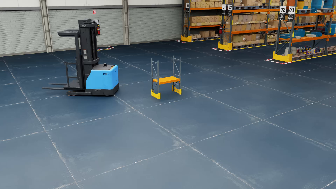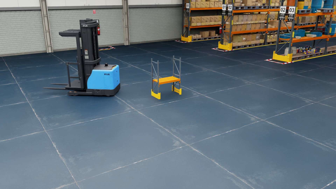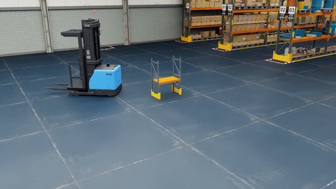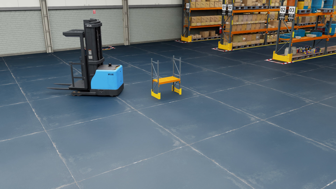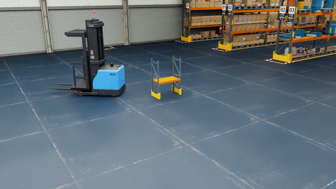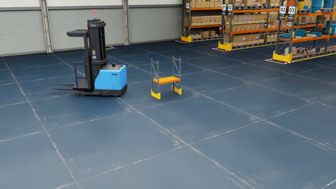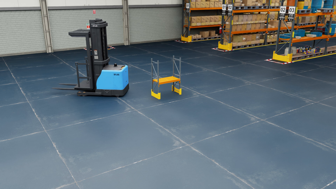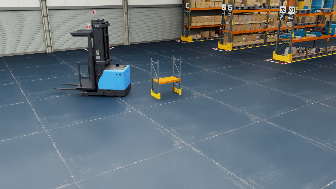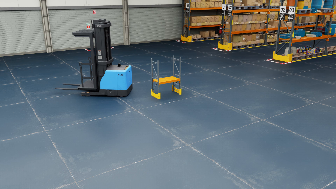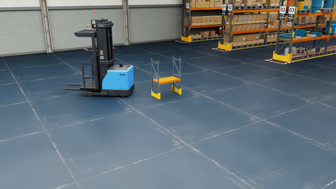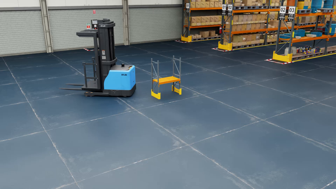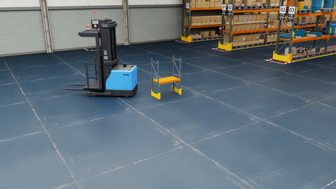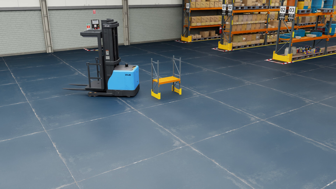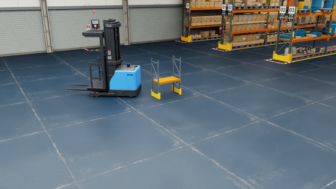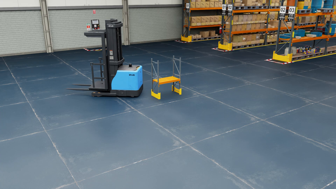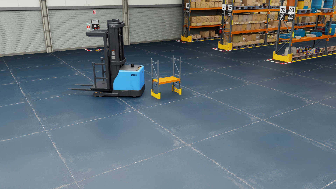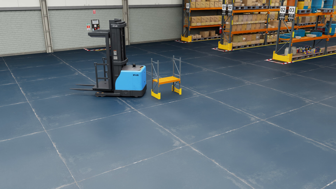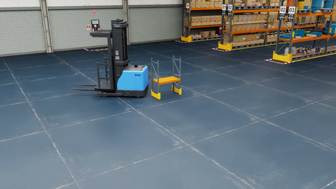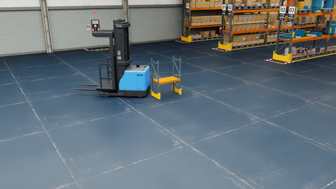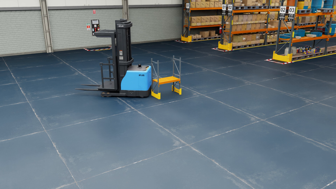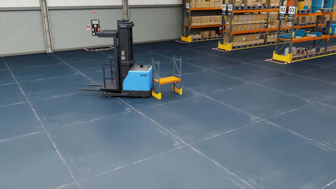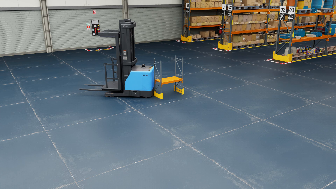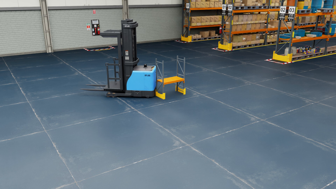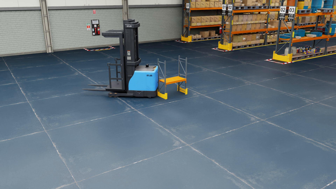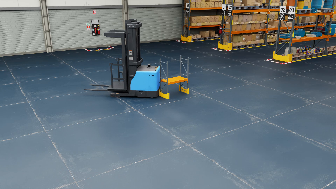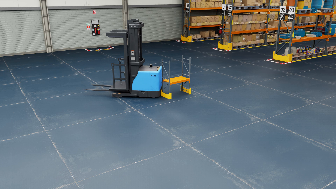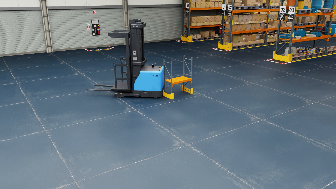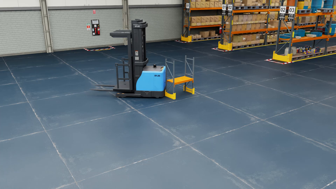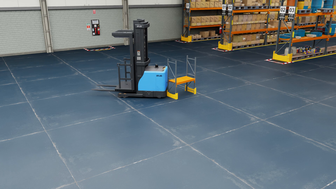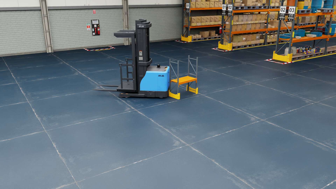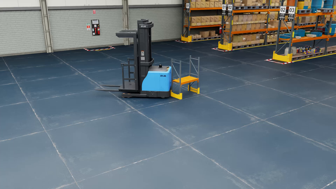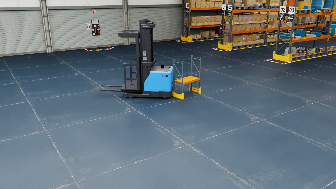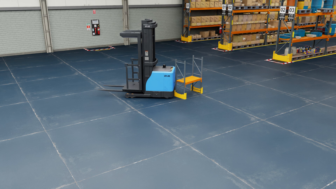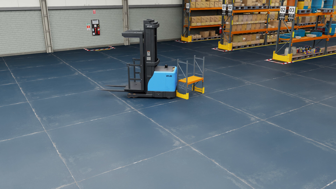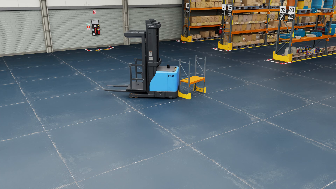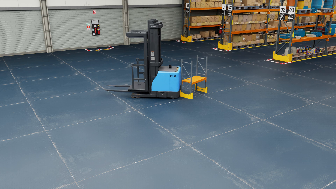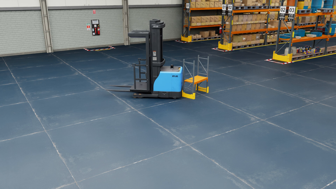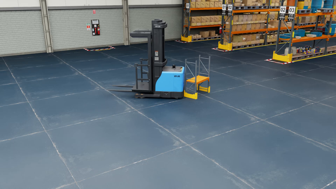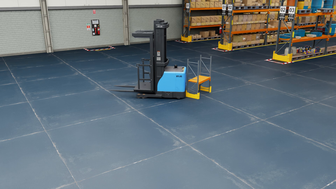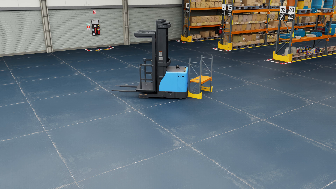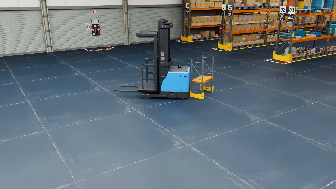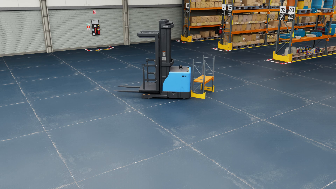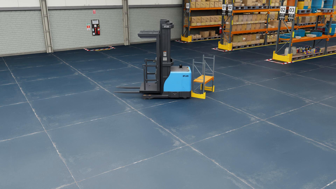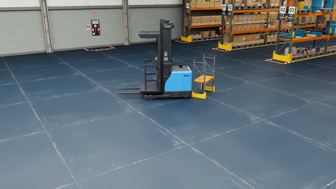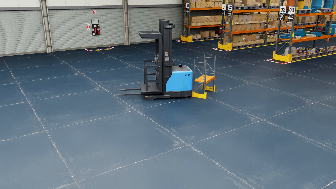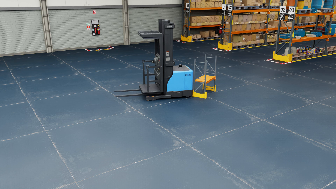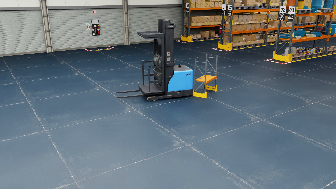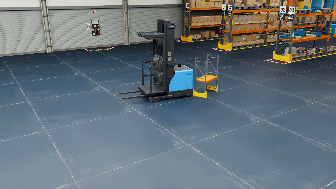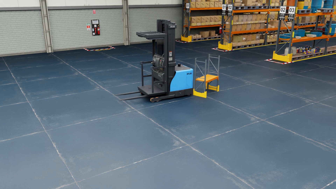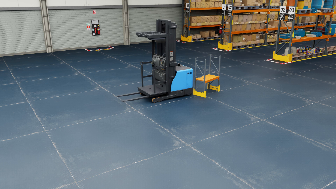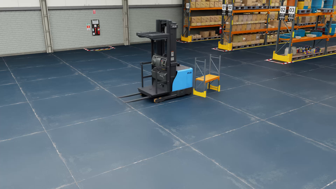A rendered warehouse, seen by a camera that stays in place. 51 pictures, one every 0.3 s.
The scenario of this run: A forklift runs into an object in its way.
